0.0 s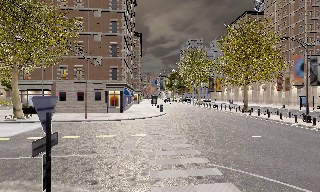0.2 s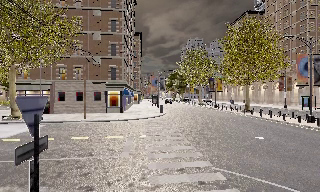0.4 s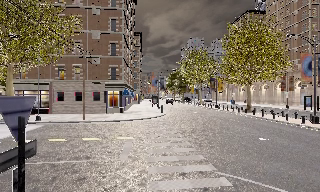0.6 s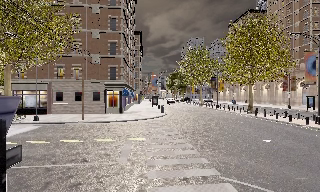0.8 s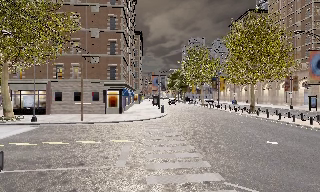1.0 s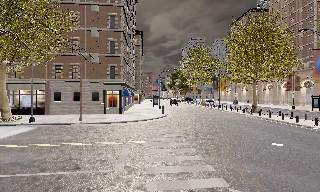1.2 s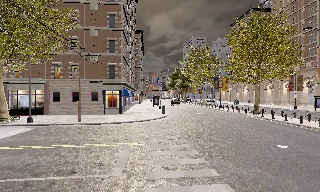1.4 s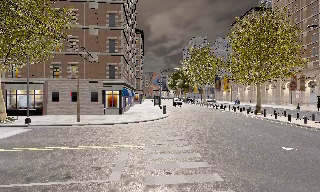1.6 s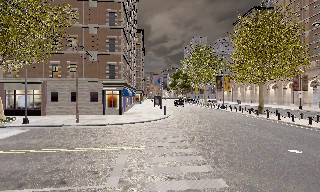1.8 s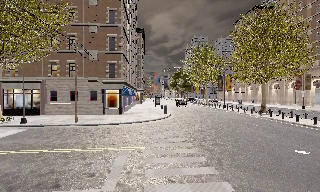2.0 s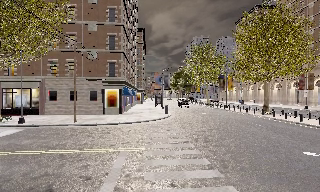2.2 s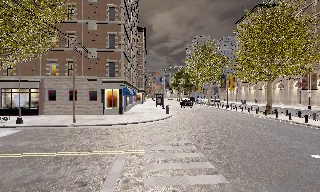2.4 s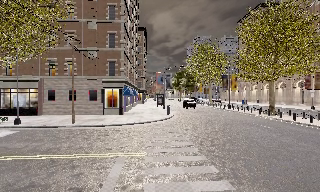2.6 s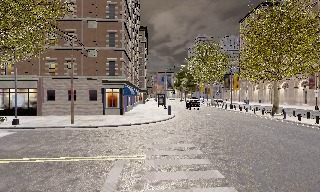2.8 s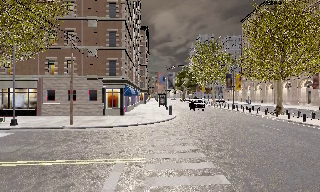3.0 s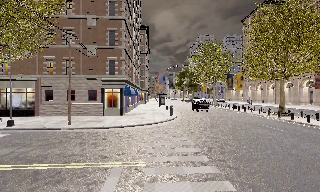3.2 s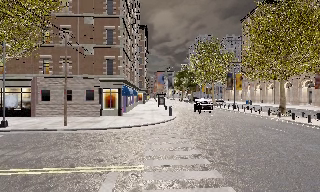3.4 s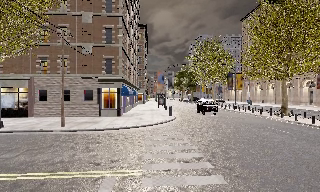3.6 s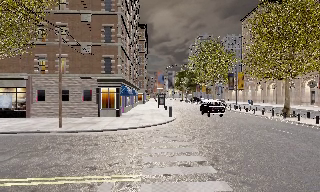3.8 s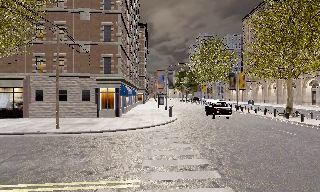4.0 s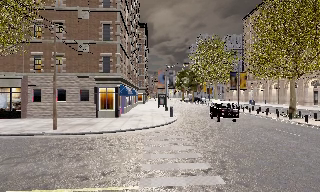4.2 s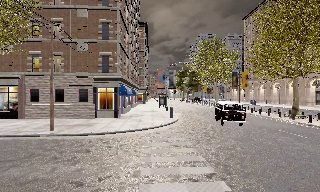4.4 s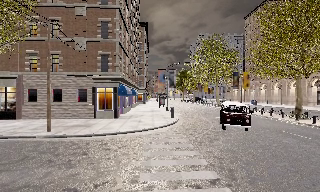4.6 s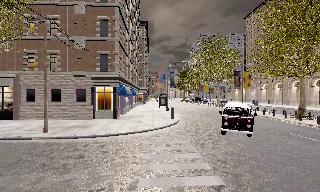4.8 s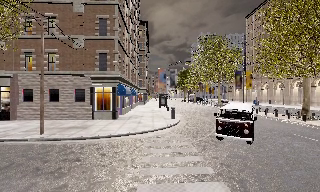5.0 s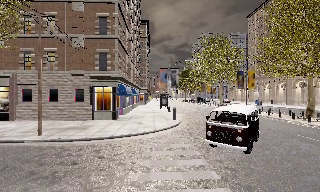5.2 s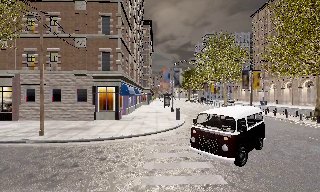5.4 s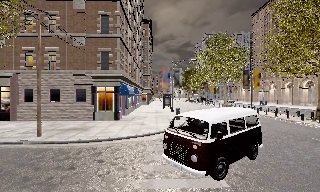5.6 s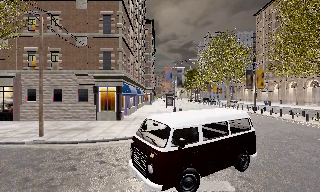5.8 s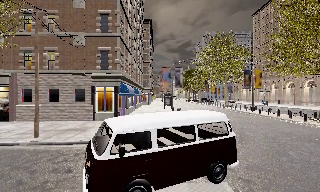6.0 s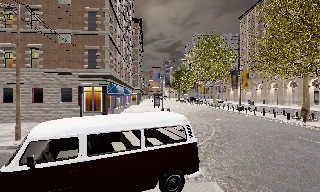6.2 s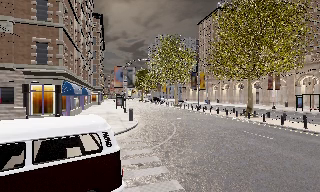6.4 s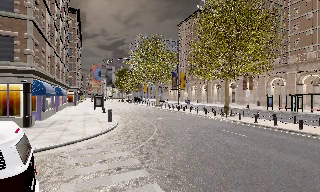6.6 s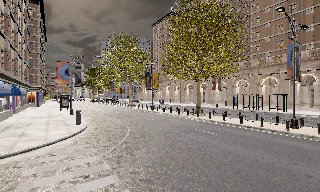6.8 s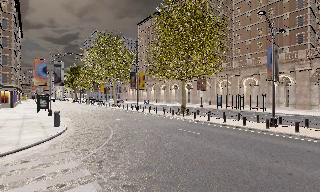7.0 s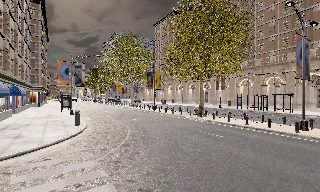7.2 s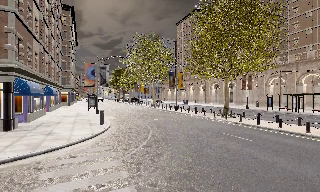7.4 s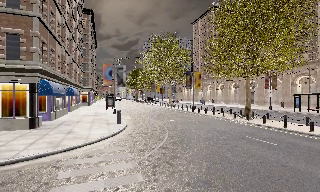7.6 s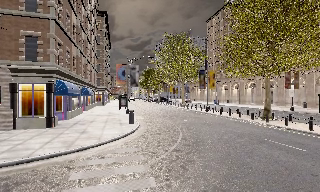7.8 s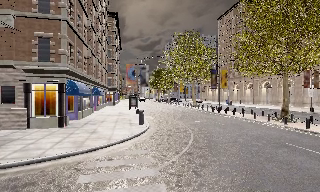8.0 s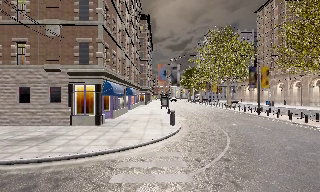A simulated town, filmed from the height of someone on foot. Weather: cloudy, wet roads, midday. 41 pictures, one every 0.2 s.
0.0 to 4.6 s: The camera travels forward, about 8 m, so what stands in front looms larger.
4.6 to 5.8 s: The camera travels forward, about 1.5 m, so what stands in front looms larger. It loses speed.
5.8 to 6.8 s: The camera pans to its right, which is clockwise from overhead, by about 40 degrees. It travels forward, about 1 m.
6.8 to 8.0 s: The scene slides to the right, as the camera pans about 40 degrees to its left. It travels forward, about 2 m.
The film runs forward here.
